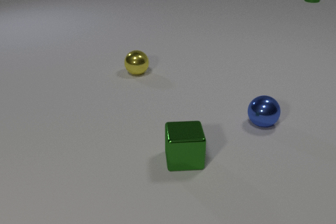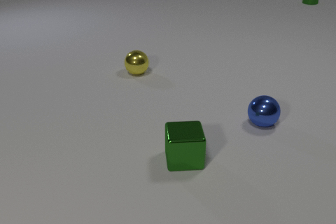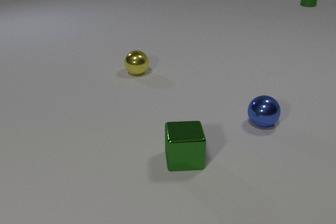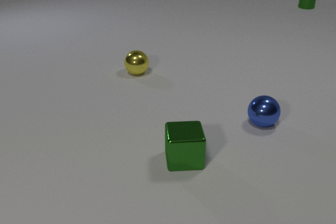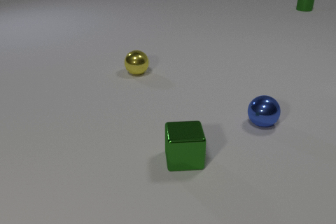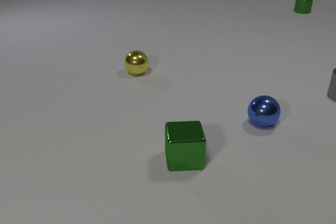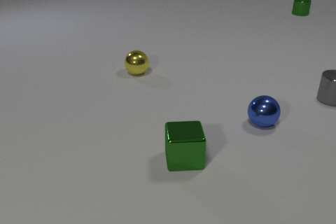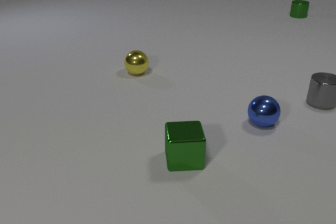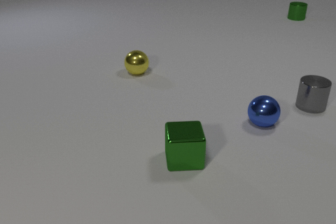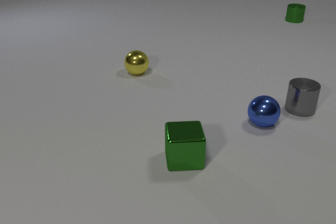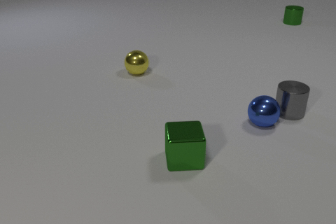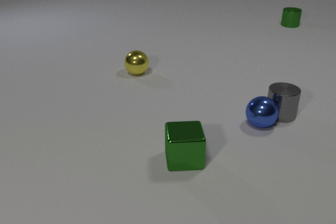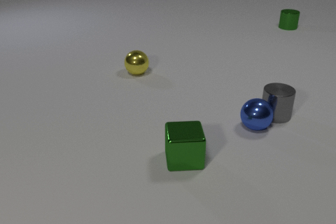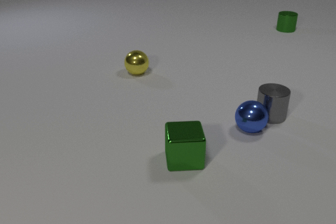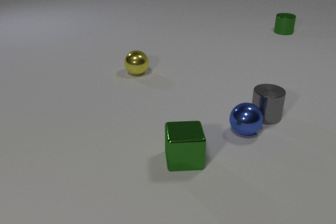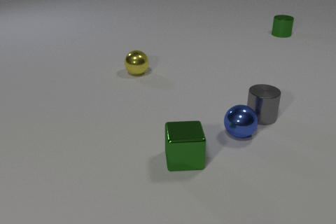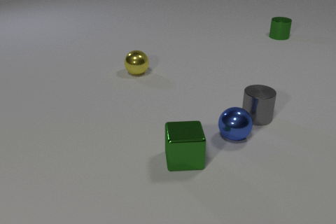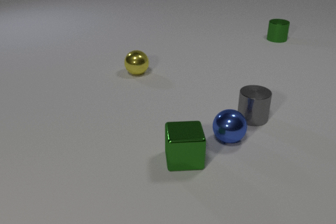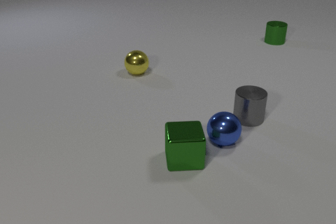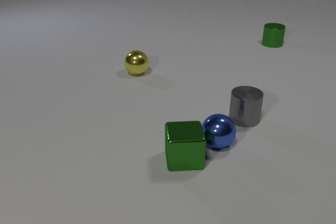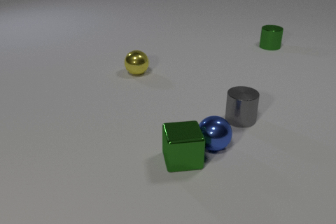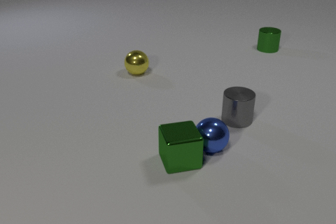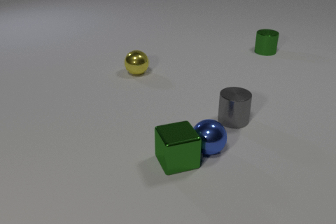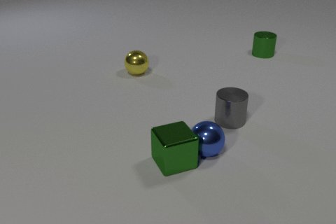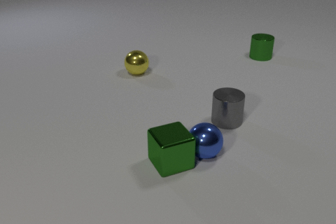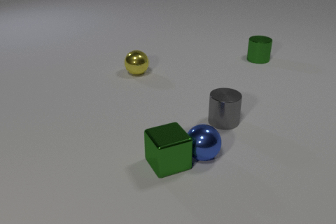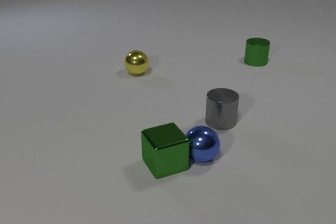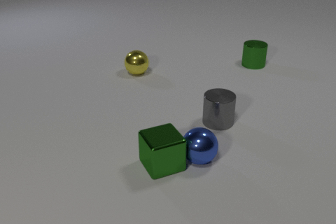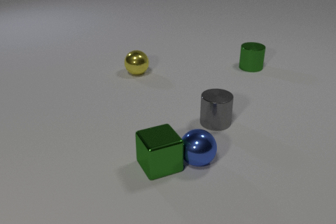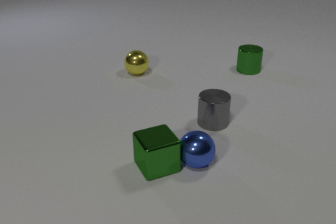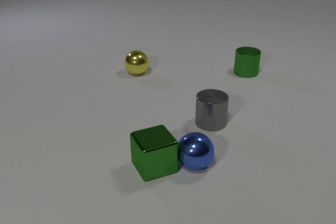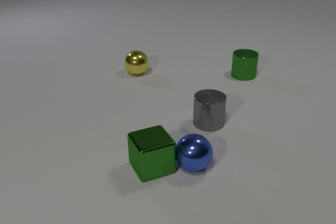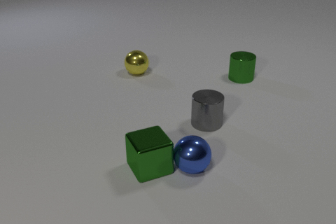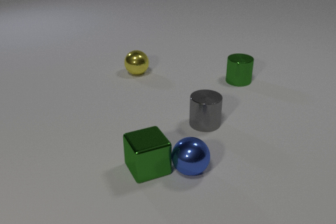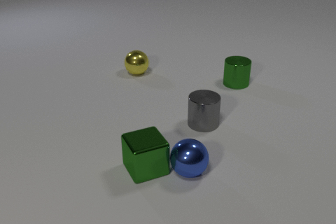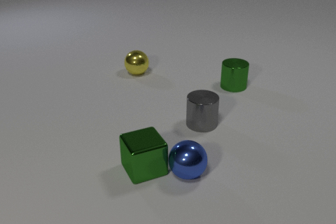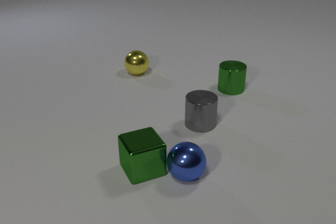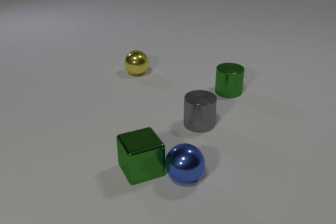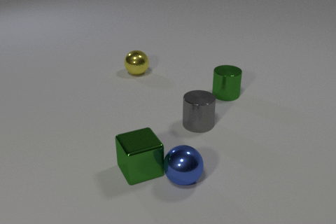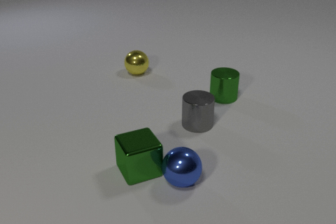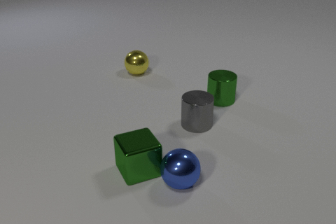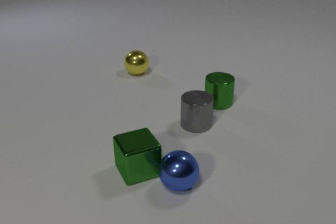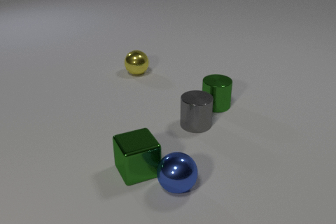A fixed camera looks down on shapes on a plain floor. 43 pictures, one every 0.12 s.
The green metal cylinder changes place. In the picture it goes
toward the camera.
0.00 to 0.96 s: The gray metal cylinder comes in at the right edge, slides toward the camera and to the left. The green metal cylinder slides toward the camera.
0.96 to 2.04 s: The gray metal cylinder slides to the left and toward the camera. The blue metal sphere rolls toward the camera and to the left. The green metal cylinder slides toward the camera. The gray metal cylinder and the blue metal sphere collide.
2.04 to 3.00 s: The gray metal cylinder slides to the left and toward the camera. The blue metal sphere rolls toward the camera and to the left. The green metal cube slides to the left. The green metal cylinder slides toward the camera. The blue metal sphere and the green metal cube collide.
3.00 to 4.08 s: The gray metal cylinder slides to the left. The blue metal sphere rolls toward the camera and to the left. The green metal cube slides to the left. The green metal cylinder slides toward the camera.
4.08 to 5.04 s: The gray metal cylinder slides to the left. The blue metal sphere rolls toward the camera and to the left. The green metal cube slides to the left. The green metal cylinder slides toward the camera.
Are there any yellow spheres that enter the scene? no.
How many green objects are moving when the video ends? 2.
How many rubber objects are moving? 0.
